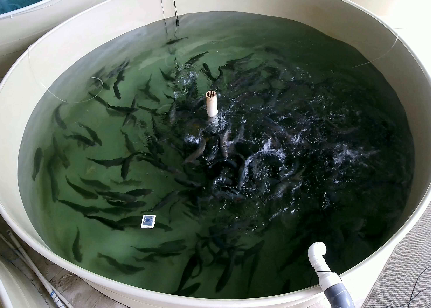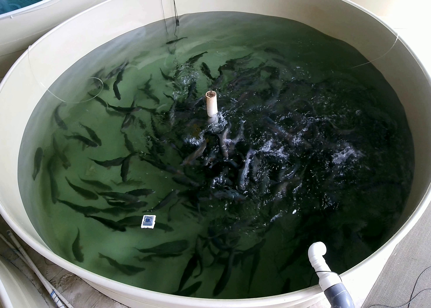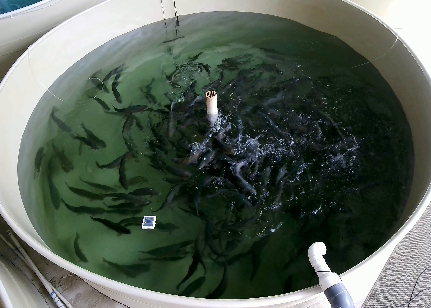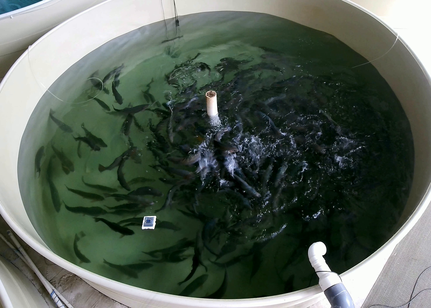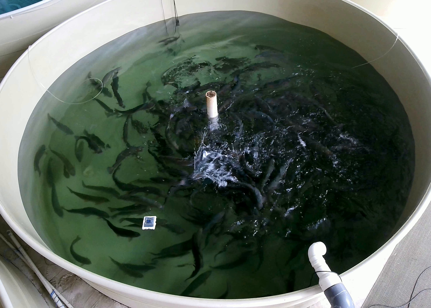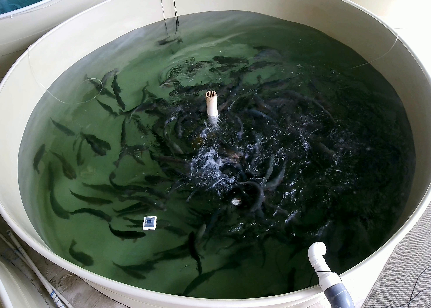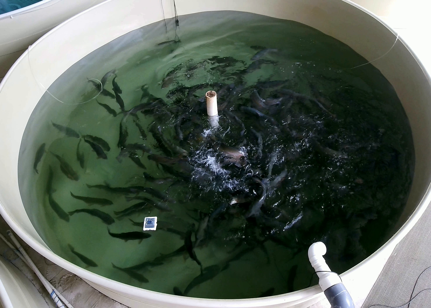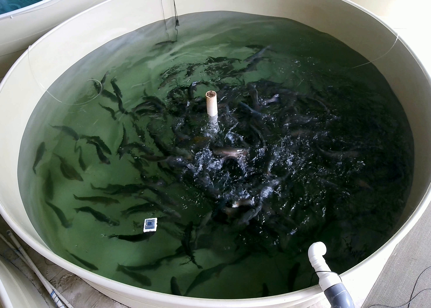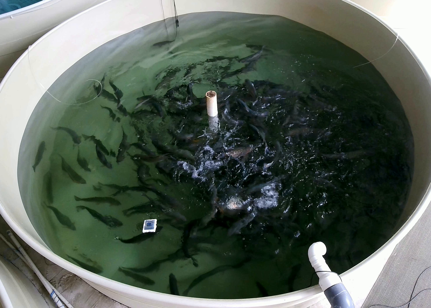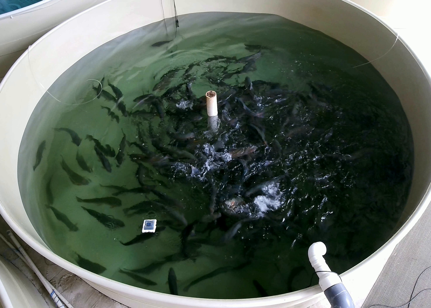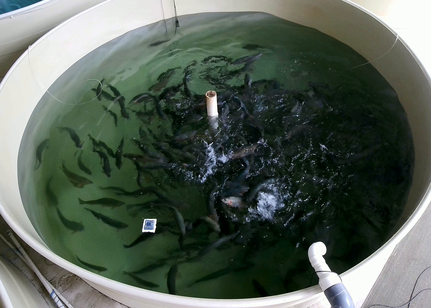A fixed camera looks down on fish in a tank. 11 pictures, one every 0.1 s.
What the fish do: Strong feeding.
